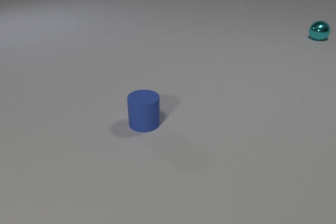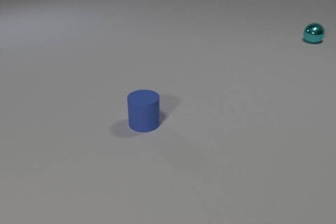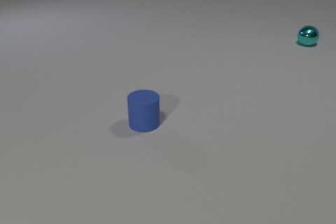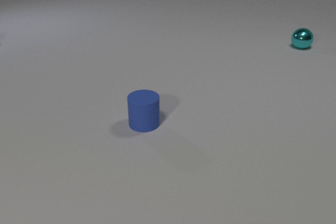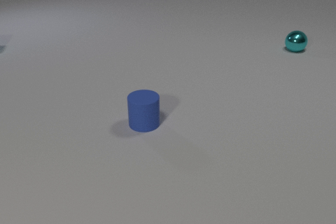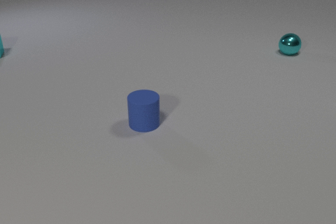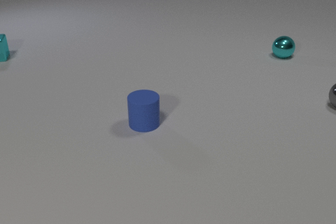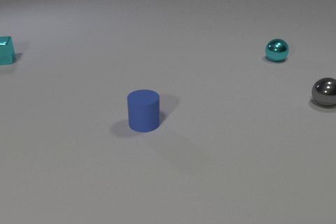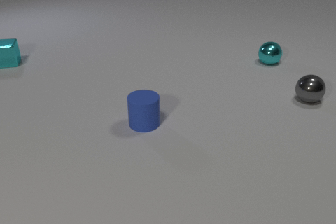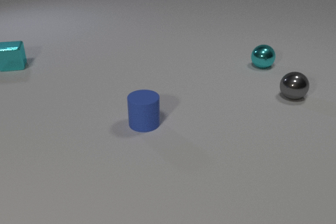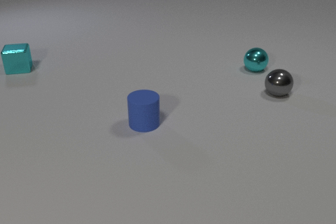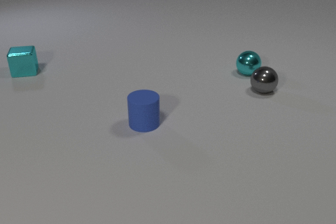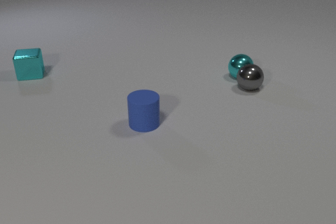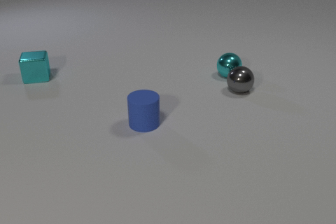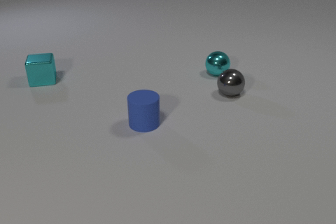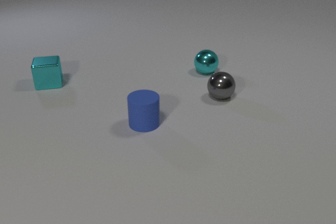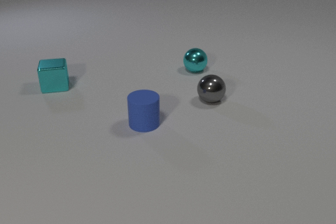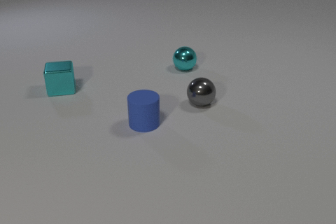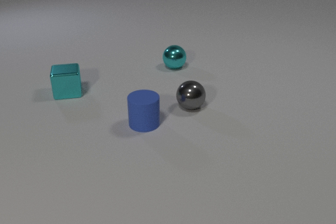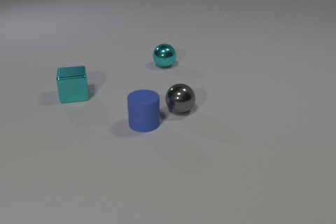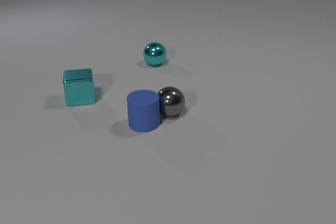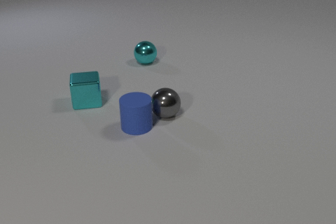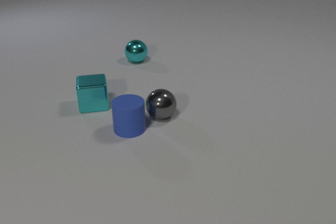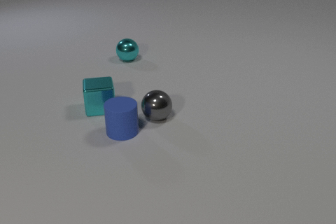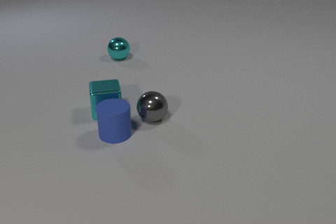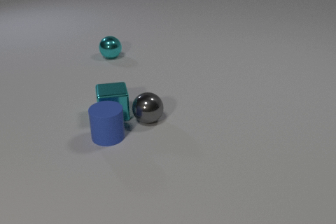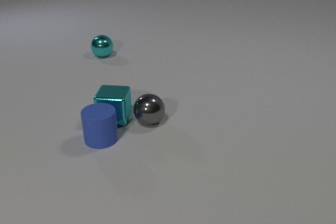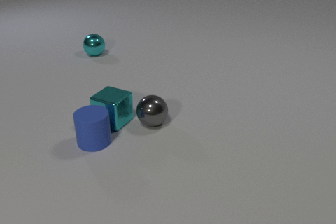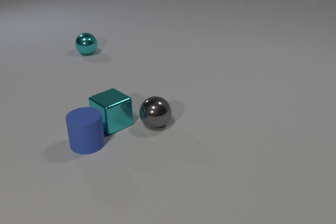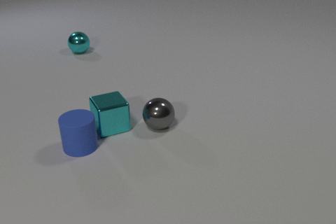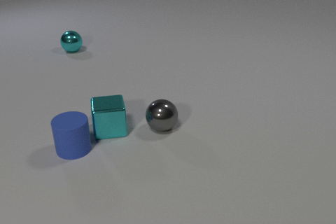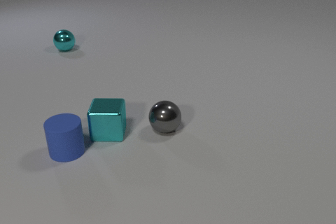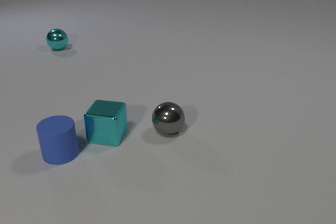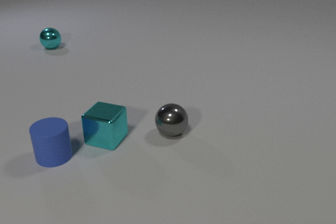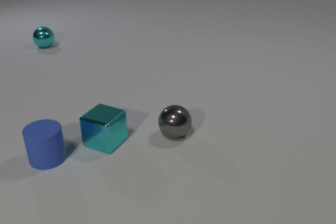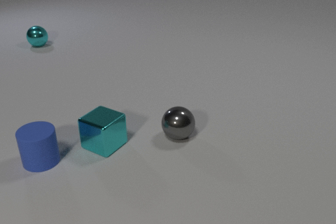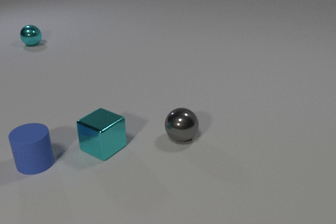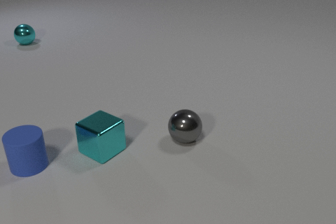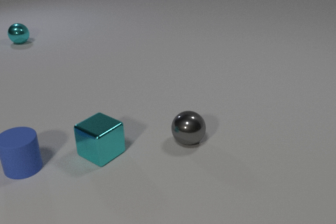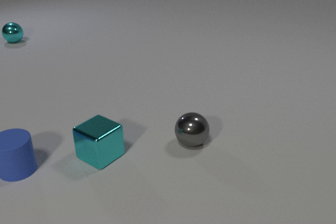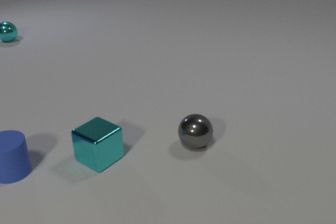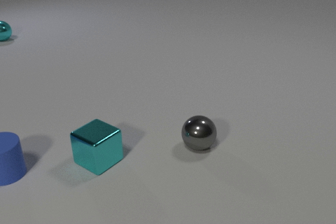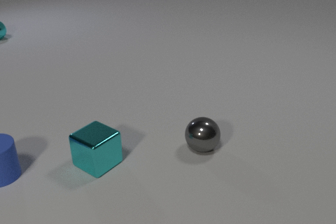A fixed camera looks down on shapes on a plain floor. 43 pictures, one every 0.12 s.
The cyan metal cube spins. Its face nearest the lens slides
to the left.
The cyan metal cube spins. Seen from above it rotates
clockwise.
0.00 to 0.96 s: The gray metal sphere comes in at the right edge, rolls to the left. The cyan metal sphere rolls toward the camera and to the left. The cyan metal cube comes in at the left edge, slides toward the camera and to the right.
0.96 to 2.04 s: The gray metal sphere rolls to the left. The cyan metal sphere rolls to the left. The cyan metal cube slides toward the camera and to the right. The gray metal sphere and the cyan metal sphere collide.
2.04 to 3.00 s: The gray metal sphere rolls to the left and toward the camera. The cyan metal sphere rolls to the left and away from the camera. The blue rubber cylinder slides to the left and toward the camera. The cyan metal cube slides toward the camera and to the right. The gray metal sphere and the blue rubber cylinder collide.
3.00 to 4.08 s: The gray metal sphere rolls to the right and toward the camera. The cyan metal sphere rolls to the left and away from the camera. The blue rubber cylinder slides to the left and toward the camera. The cyan metal cube slides toward the camera, spins so that its near face slides to the left, clockwise seen from above. The gray metal sphere and the cyan metal cube collide.
4.08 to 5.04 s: The gray metal sphere rolls to the right and toward the camera. The cyan metal sphere rolls to the left and away from the camera. The blue rubber cylinder slides to the left. The cyan metal cube slides toward the camera.
How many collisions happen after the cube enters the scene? 3.
Are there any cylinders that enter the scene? no.
How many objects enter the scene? 2.
